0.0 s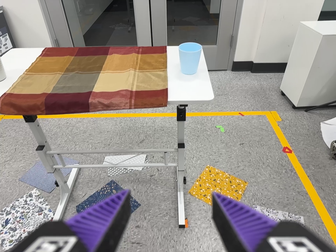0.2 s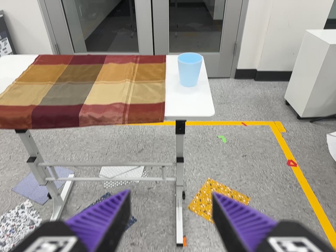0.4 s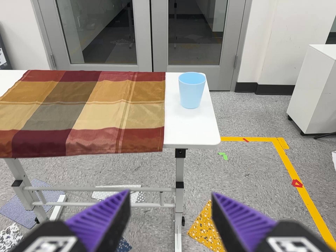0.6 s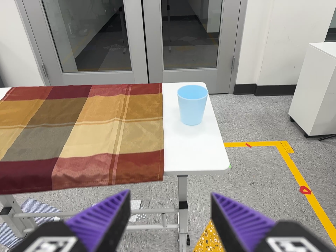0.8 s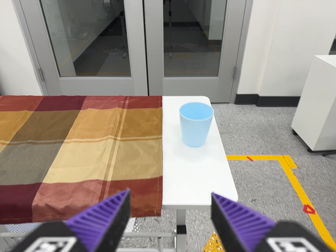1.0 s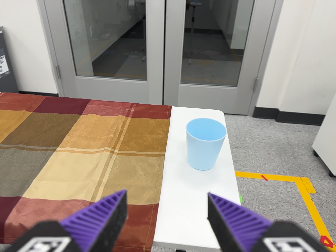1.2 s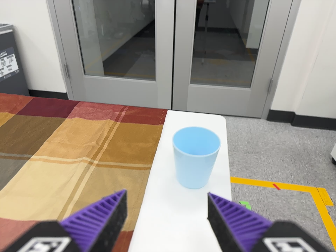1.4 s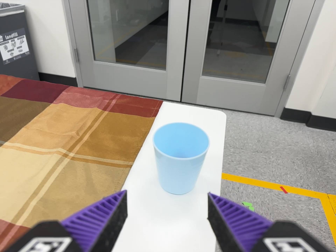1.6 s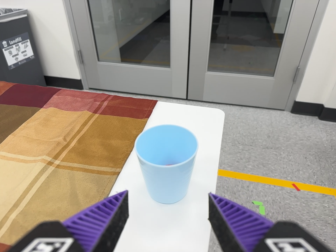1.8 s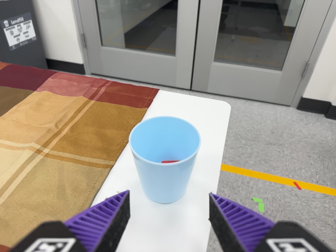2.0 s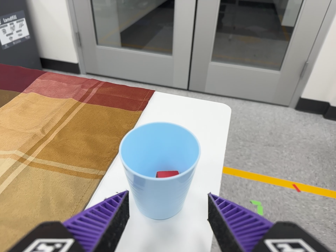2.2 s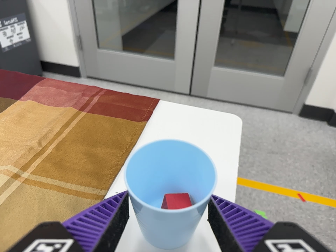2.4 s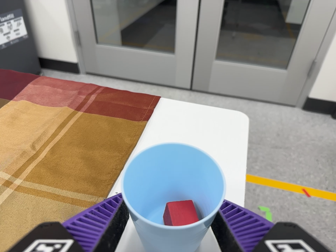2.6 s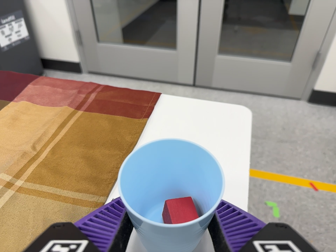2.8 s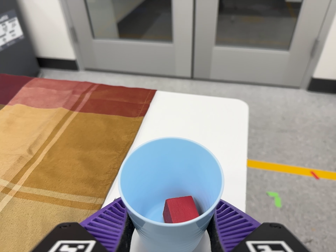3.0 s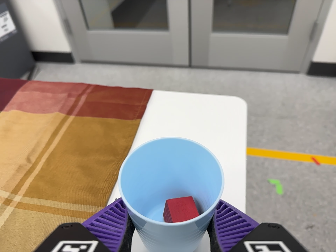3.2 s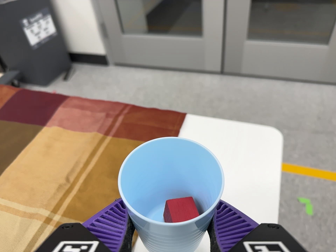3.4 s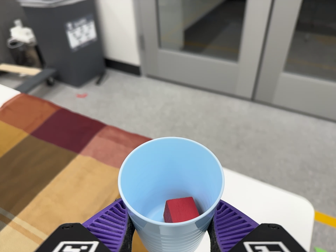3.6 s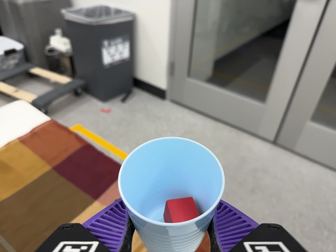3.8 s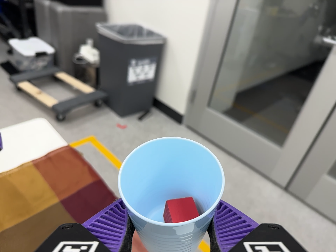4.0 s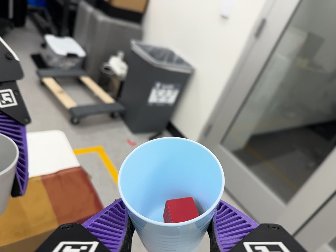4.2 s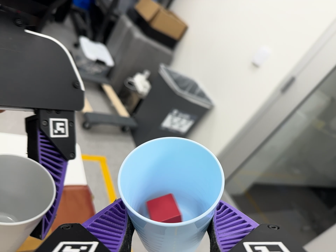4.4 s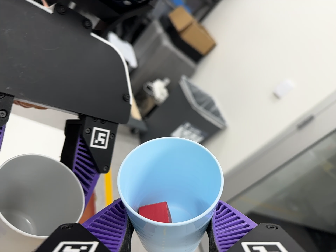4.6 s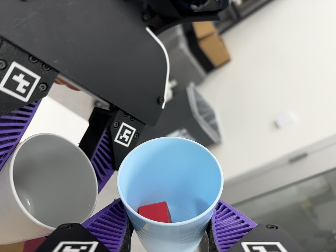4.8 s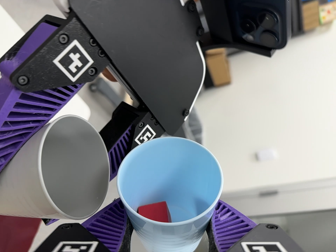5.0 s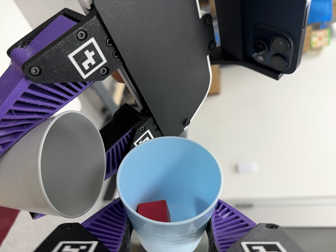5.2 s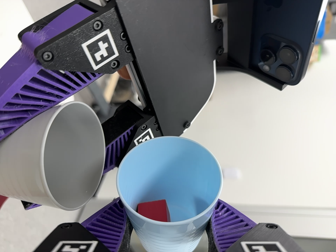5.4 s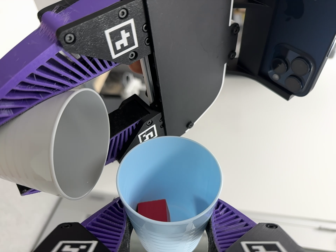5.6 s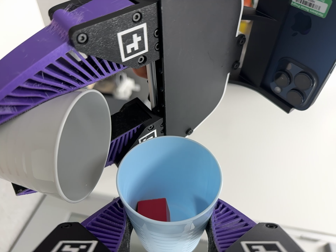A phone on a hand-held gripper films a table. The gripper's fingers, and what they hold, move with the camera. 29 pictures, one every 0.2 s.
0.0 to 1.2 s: The camera travels forward and toward the top of its view, about 50 cm, so what stands in front looms larger.
1.2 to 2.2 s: The camera travels forward and to its right, about 20 cm, so what stands in front looms larger.
2.2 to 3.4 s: The camera swings to its left by about 10 degrees, and the scene slides to the right. It travels toward the top of its view, about 14 cm, so close, fixed things drift downward.
3.4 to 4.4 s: The camera swings to its left by about 10 degrees, and the scene slides to the right. It travels toward the top of its view and to its left, about 30 cm, so close, fixed things drift downward. Its aim tips toward the top of its view by about 20 degrees, and the scene shifts downward. It rolls about its line of sight by about 60 degrees, and the scene rotates clockwise.
4.4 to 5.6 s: The camera pans to its right by about 20 degrees. It travels to its left, about 12 cm. It rolls about its line of sight by about 50 degrees, and the scene rotates clockwise.
The film runs forward here.
